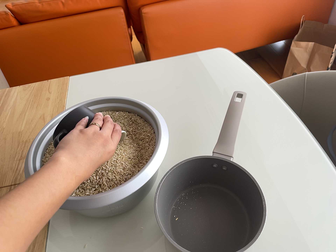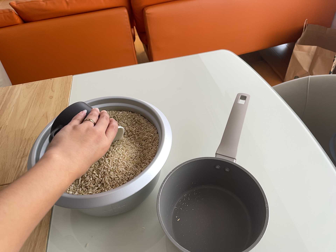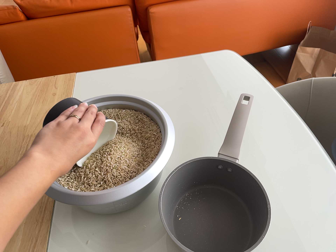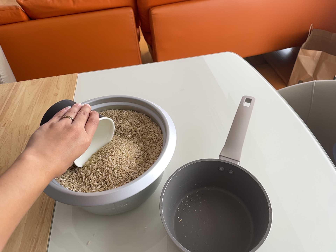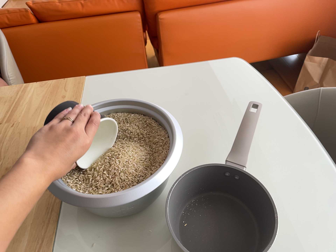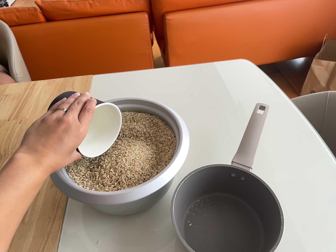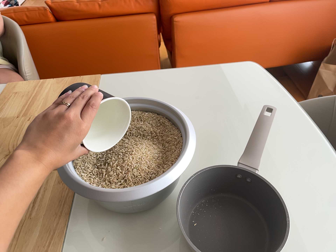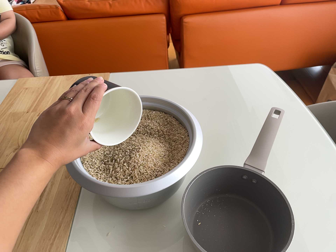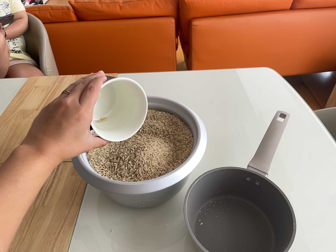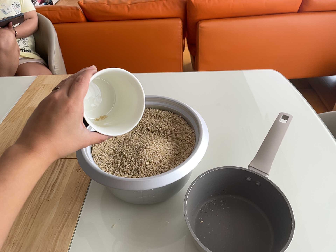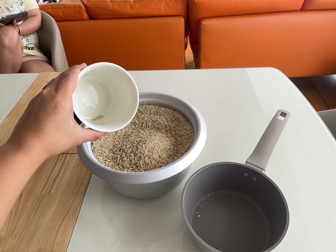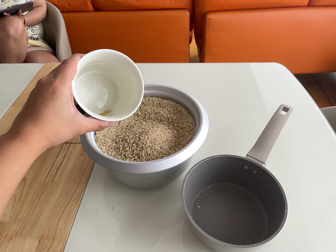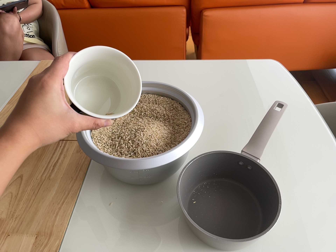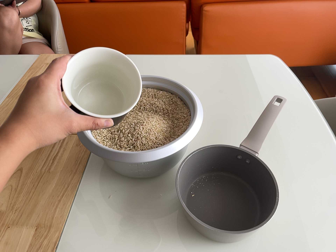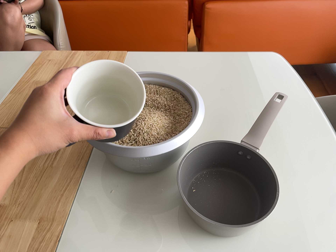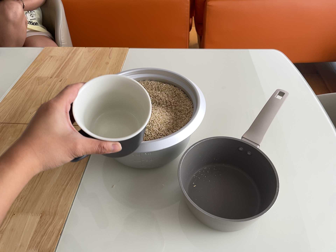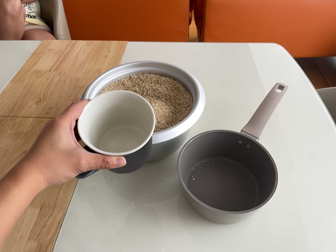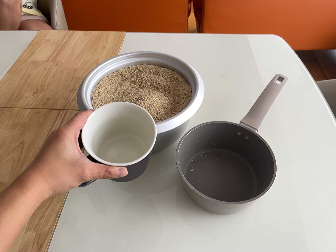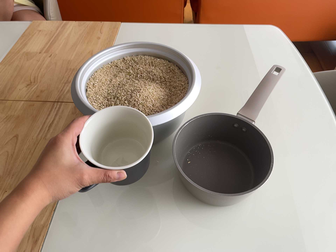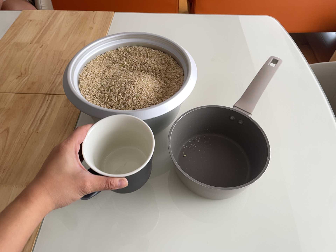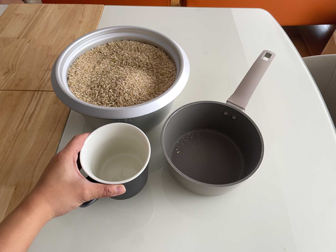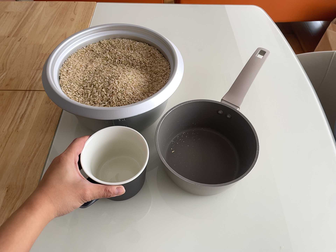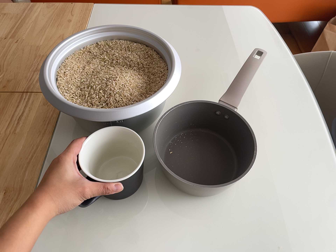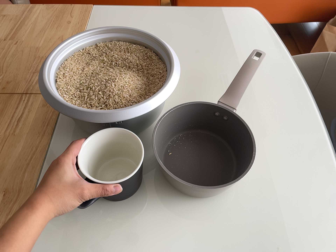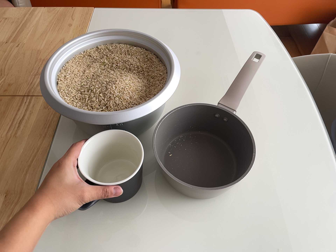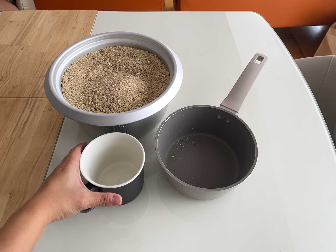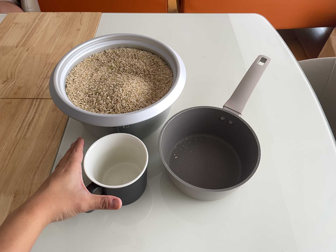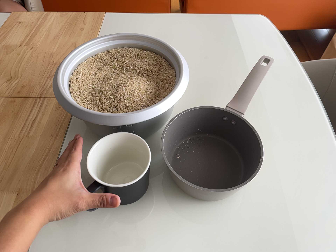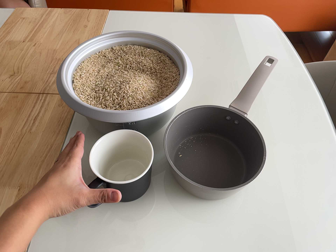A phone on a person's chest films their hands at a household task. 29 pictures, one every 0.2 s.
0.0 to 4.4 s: The camera's aim tips toward the bottom of its view by about 10 degrees, and the scene shifts upward. It rolls about its line of sight by about 10 degrees, and the scene rotates clockwise.
4.4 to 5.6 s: The camera keeps its place and its aim.
The film runs backward here.
